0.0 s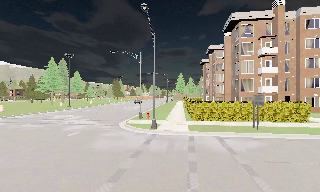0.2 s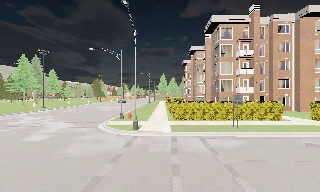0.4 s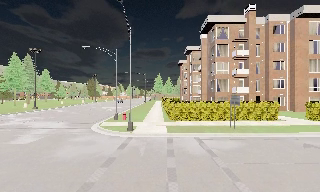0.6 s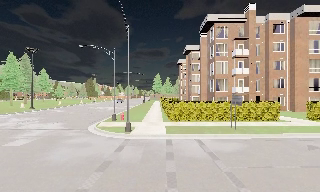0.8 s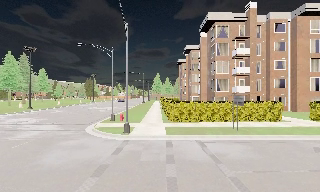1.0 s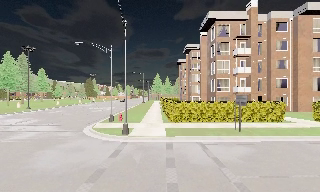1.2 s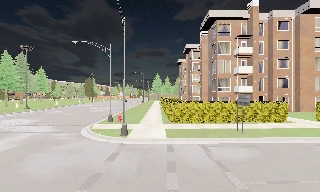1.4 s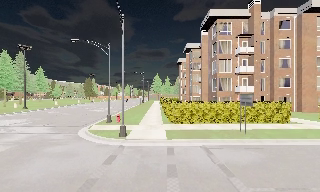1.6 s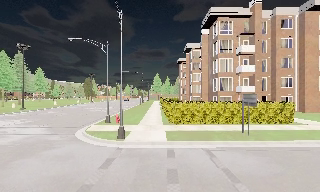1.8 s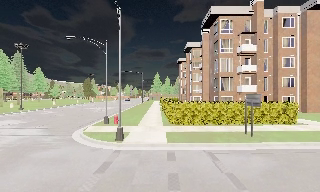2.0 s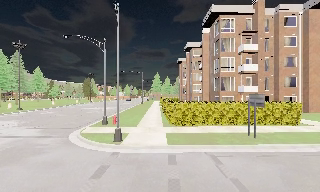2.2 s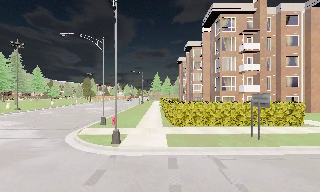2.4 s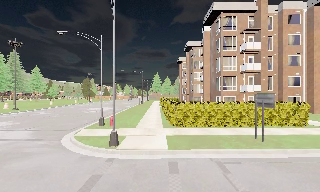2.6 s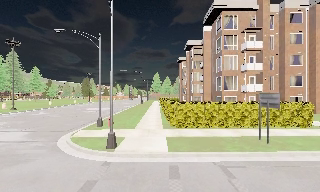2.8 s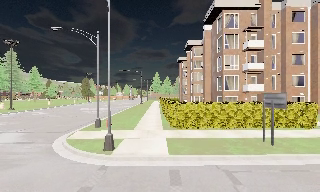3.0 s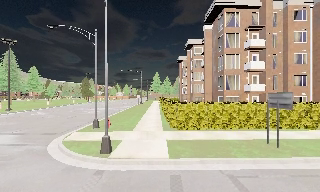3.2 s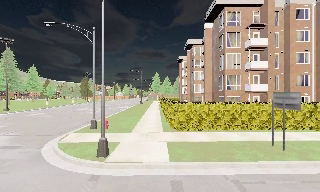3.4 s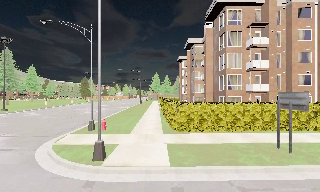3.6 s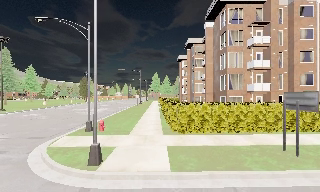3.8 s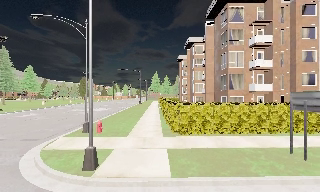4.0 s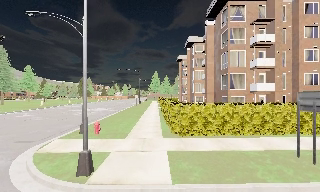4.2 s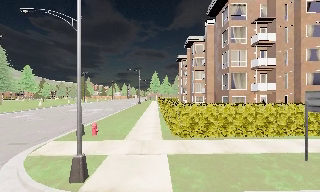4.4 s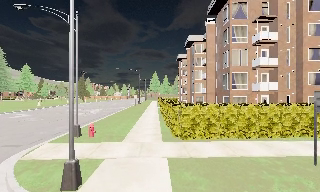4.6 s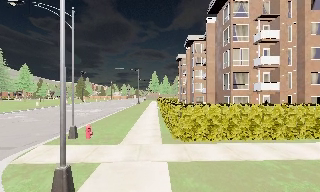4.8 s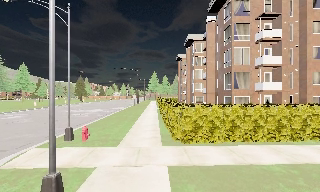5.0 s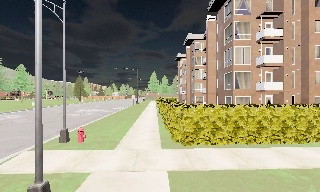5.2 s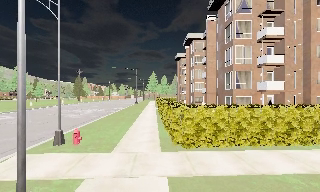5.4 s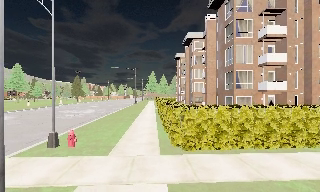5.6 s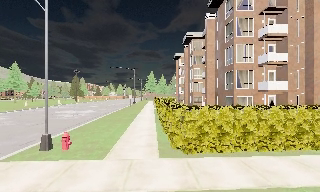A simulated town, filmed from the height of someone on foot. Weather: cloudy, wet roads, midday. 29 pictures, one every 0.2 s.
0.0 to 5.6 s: The scene slides to the left, as the camera pans about 10 degrees to its right. It travels forward, about 10 m, so what stands in front looms larger.
The film runs forward here.
